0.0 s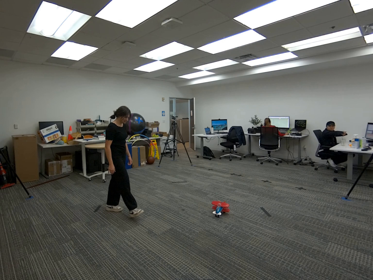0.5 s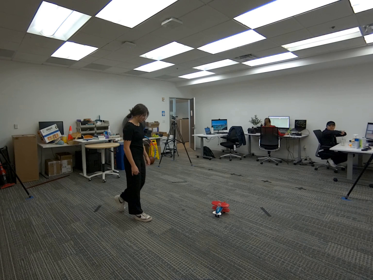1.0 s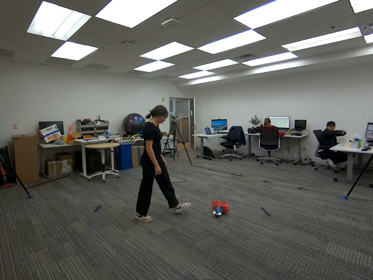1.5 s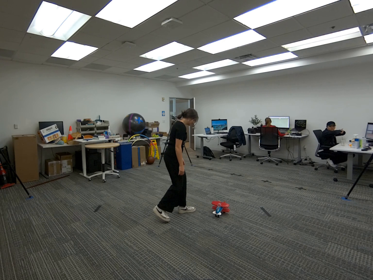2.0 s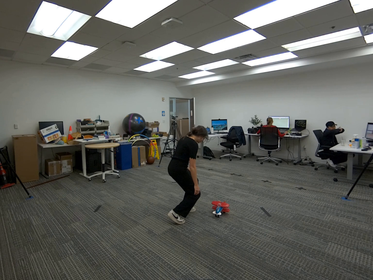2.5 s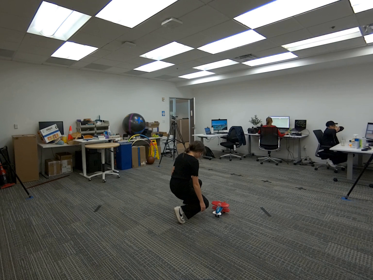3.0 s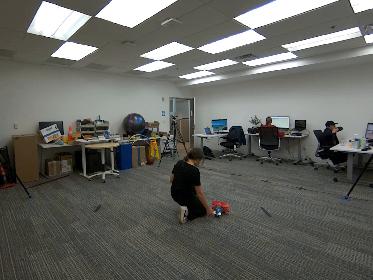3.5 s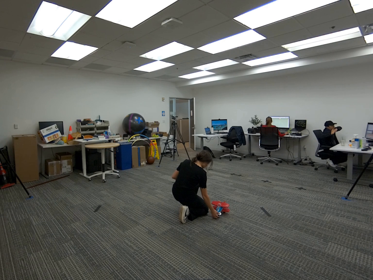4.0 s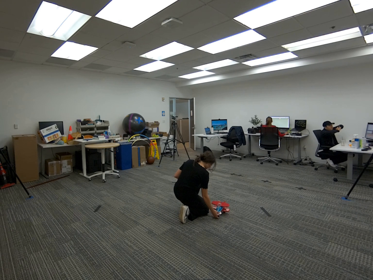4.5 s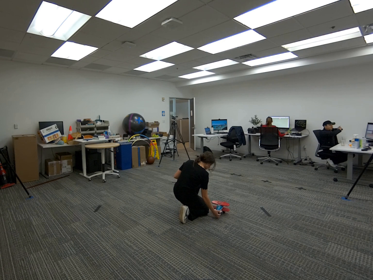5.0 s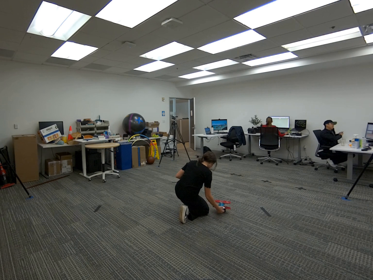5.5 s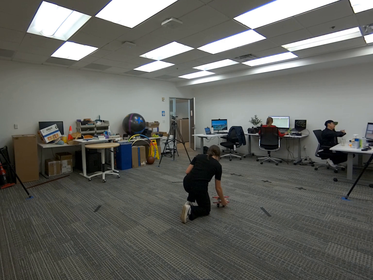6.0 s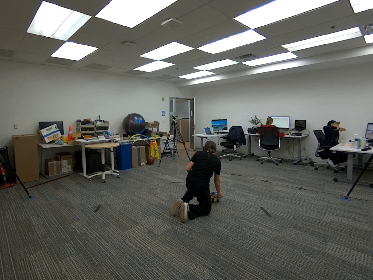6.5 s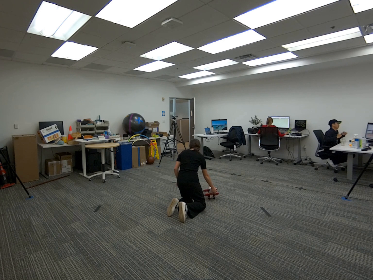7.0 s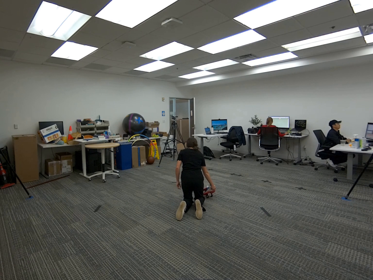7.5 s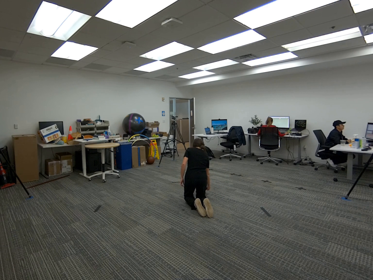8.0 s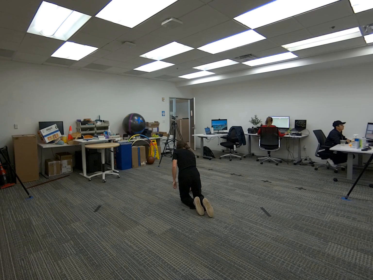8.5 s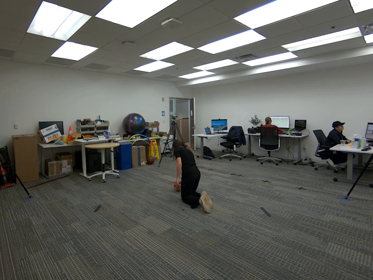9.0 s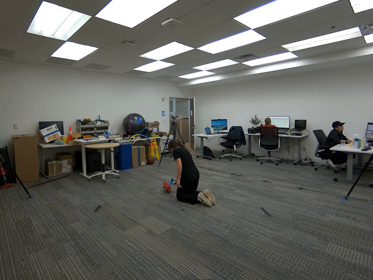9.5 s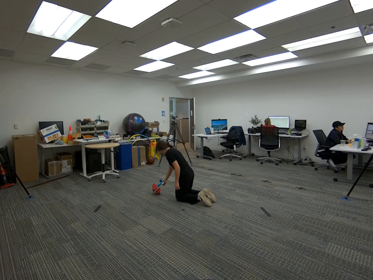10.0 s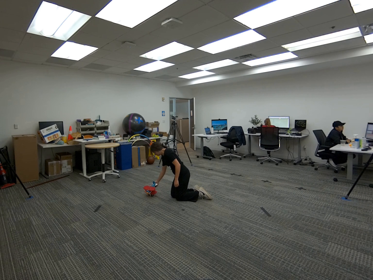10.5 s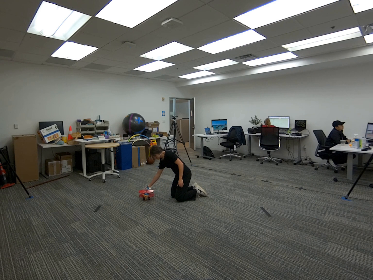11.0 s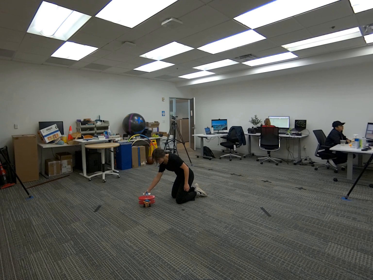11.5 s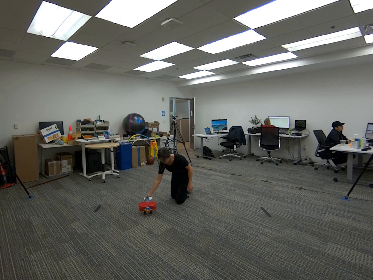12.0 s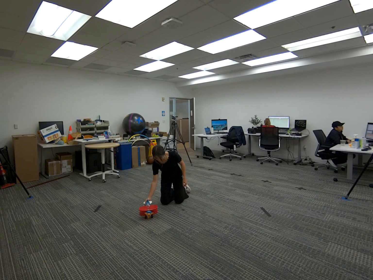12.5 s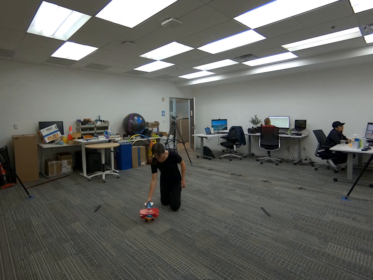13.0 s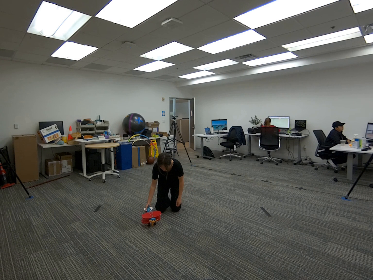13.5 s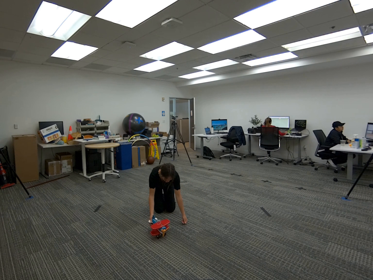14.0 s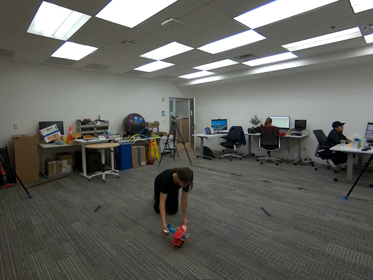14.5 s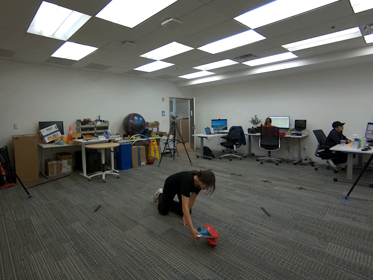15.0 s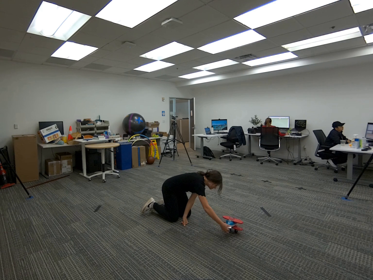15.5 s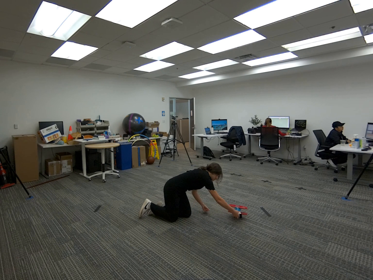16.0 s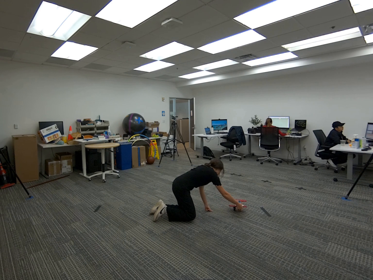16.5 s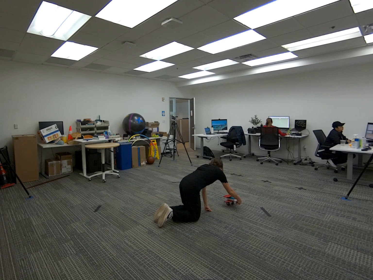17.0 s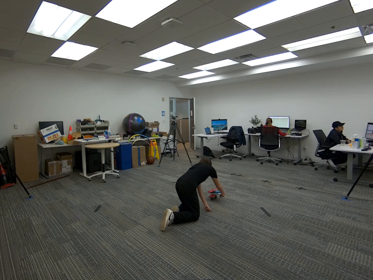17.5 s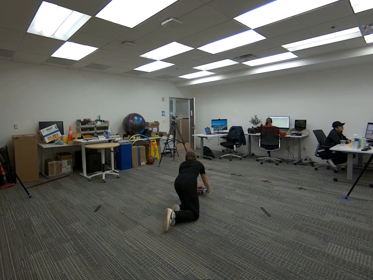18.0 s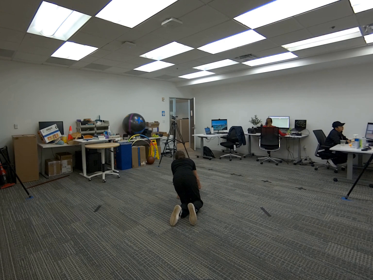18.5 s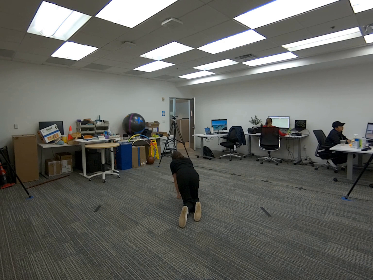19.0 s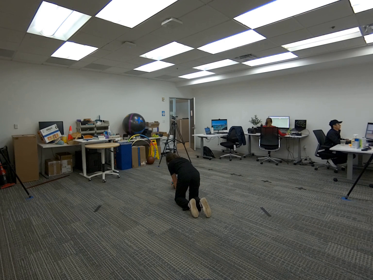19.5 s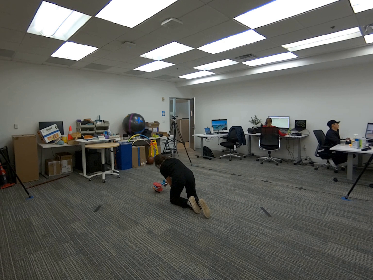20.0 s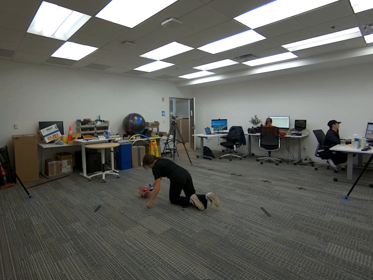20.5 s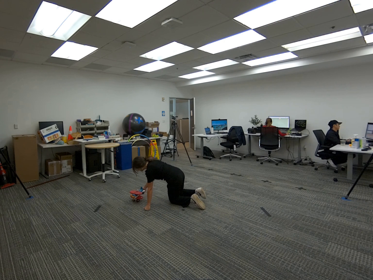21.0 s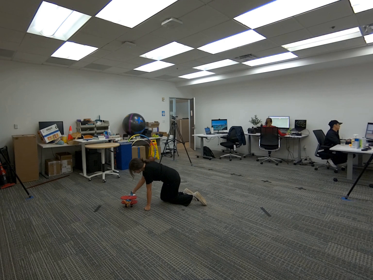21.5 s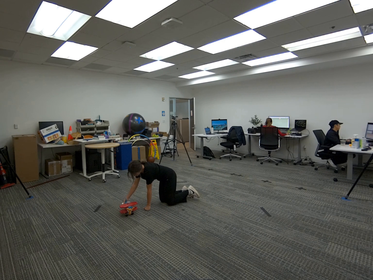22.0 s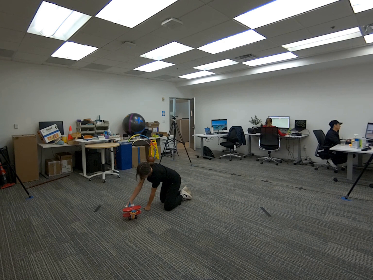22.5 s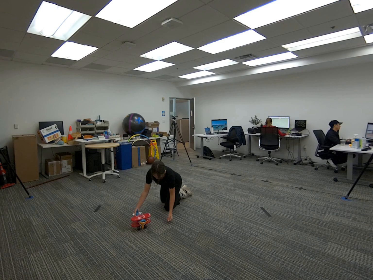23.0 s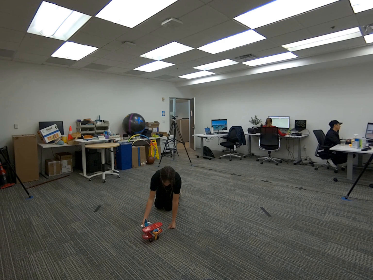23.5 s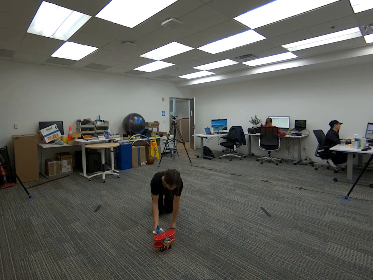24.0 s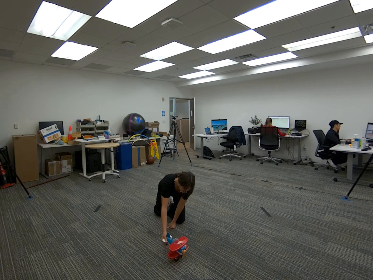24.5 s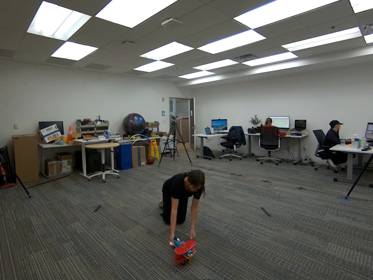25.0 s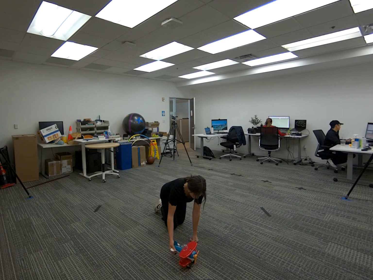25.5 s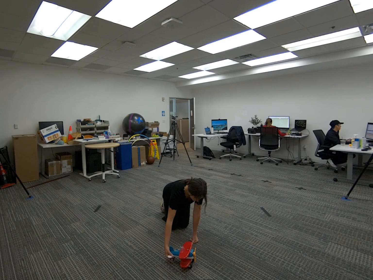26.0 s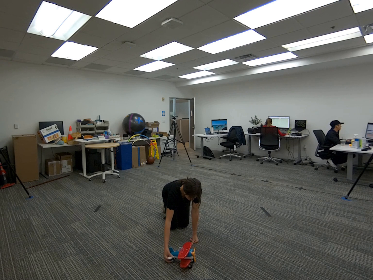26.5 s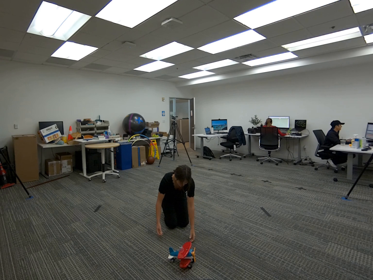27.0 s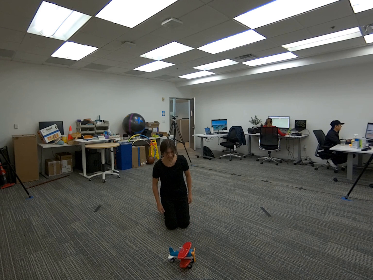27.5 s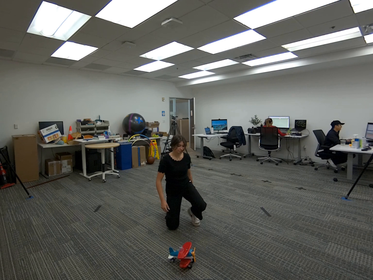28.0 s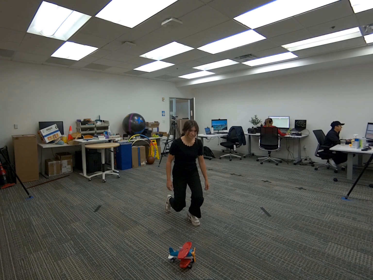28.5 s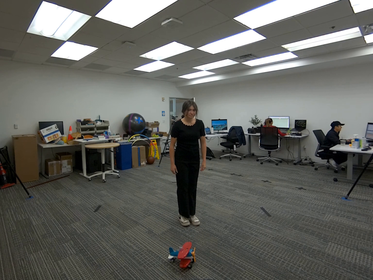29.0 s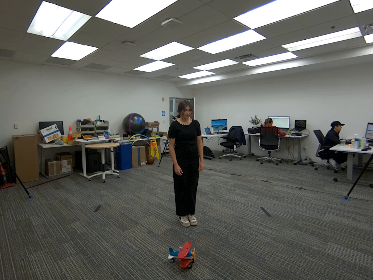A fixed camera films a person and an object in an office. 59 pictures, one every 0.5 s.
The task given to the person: Walk to the toy airplane on the ground. Place your right hand on top of it and push it, rolling it along the ground until finished.
